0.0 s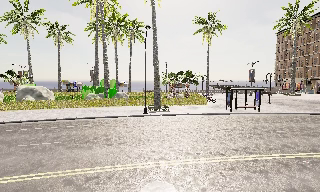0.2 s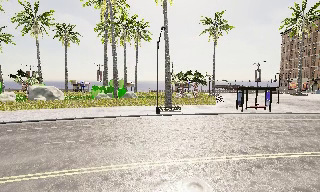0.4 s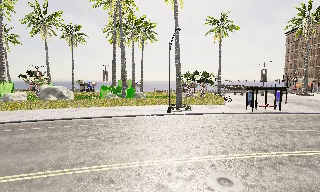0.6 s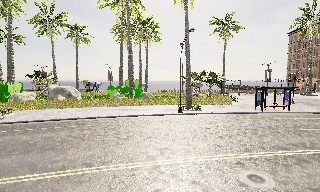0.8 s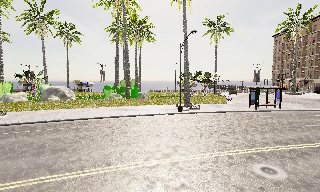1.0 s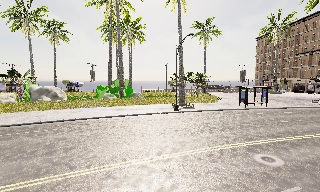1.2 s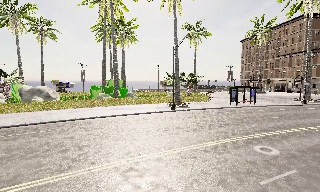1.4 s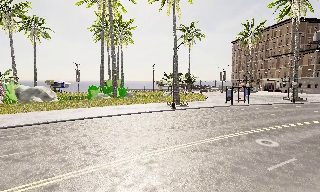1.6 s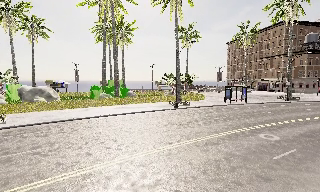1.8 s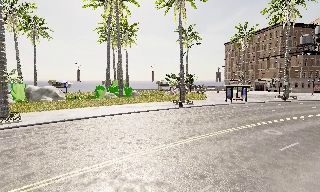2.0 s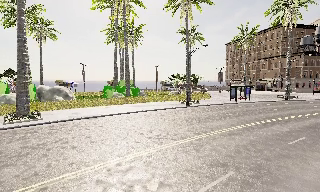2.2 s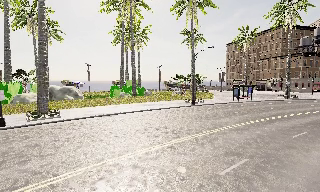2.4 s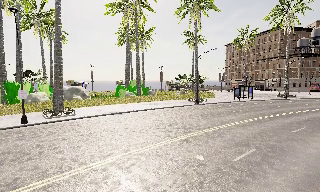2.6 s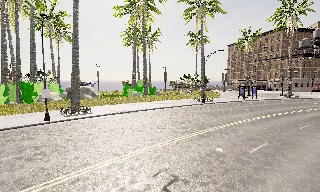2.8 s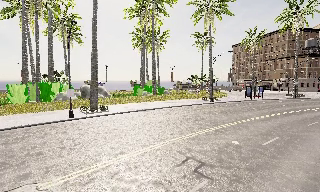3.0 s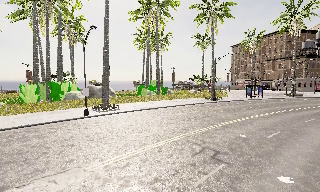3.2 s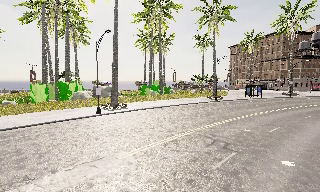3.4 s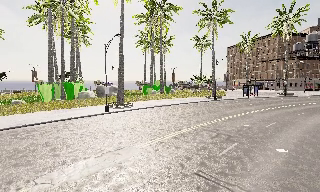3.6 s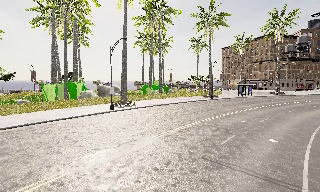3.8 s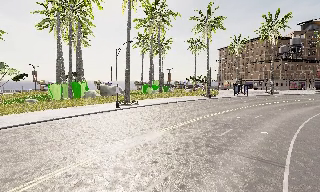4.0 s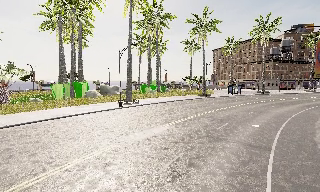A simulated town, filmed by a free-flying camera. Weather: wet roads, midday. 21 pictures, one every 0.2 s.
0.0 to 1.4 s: The camera pans to its right, which is clockwise from overhead, by about 15 degrees. It travels to its left, about 8 m, so close, fixed things drift to the right.
1.4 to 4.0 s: The camera pans to its right, which is clockwise from overhead, by about 10 degrees. It travels backward and to its left, about 19 m, so what stands in front gets smaller.
The film runs backward here.
